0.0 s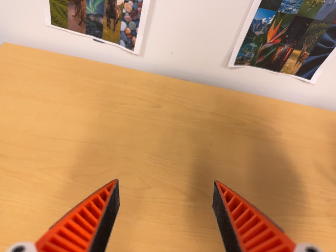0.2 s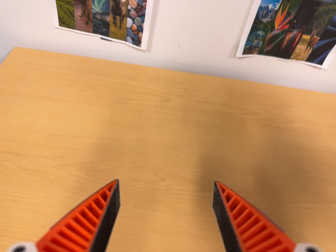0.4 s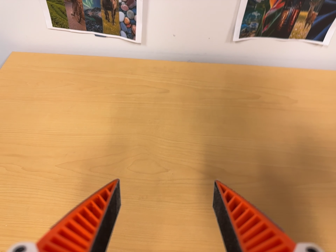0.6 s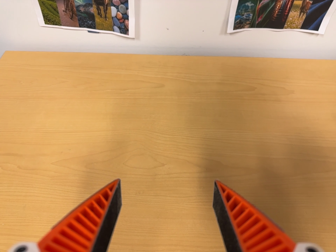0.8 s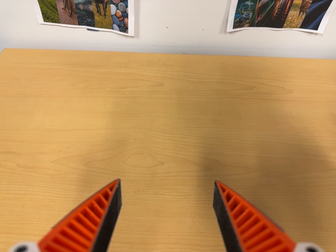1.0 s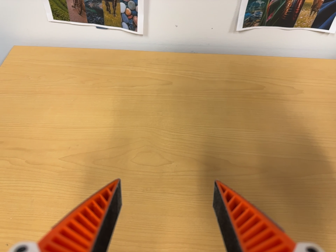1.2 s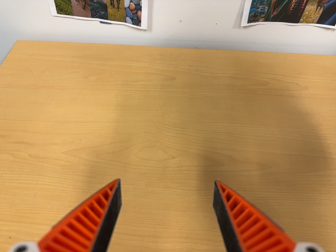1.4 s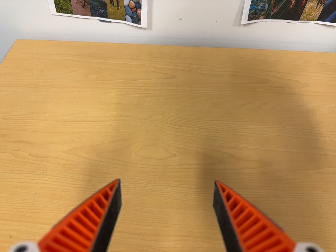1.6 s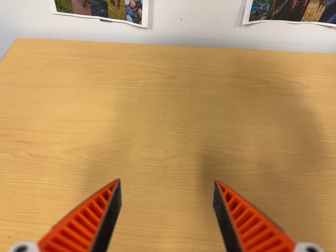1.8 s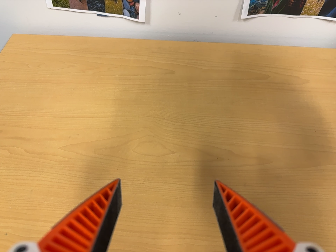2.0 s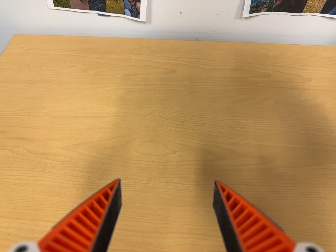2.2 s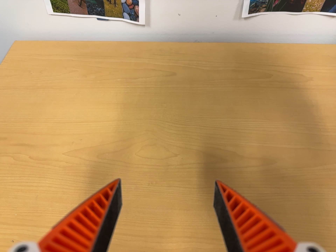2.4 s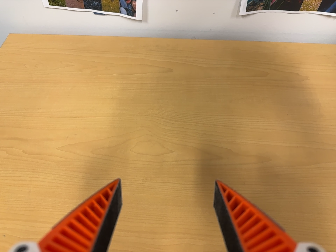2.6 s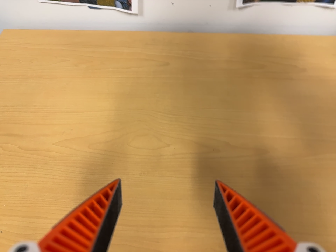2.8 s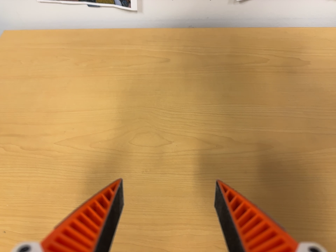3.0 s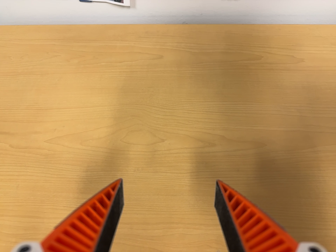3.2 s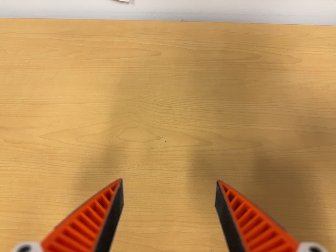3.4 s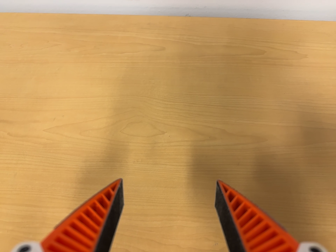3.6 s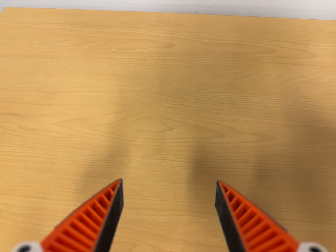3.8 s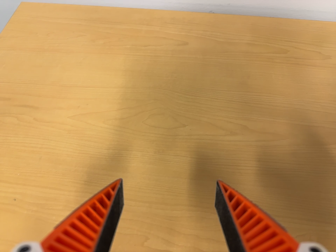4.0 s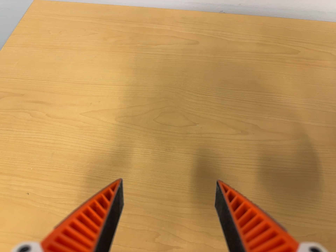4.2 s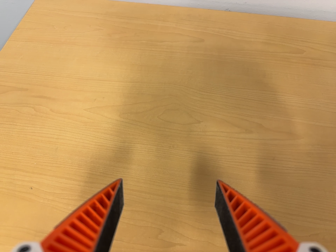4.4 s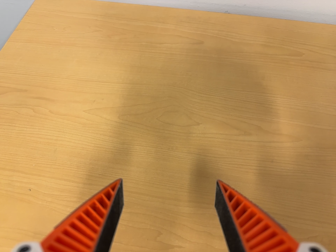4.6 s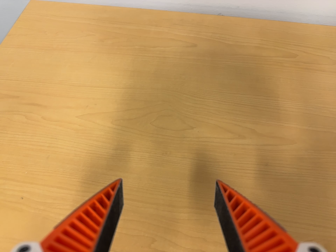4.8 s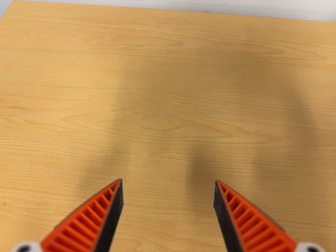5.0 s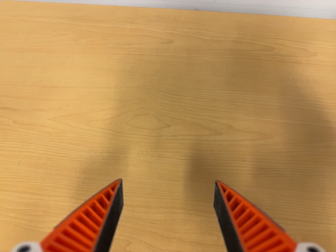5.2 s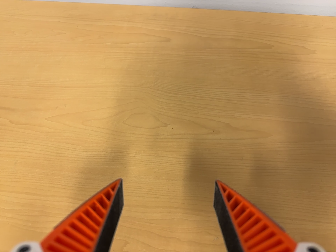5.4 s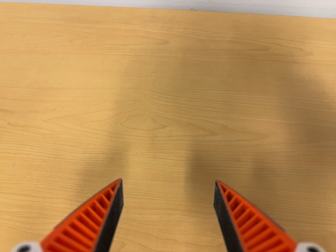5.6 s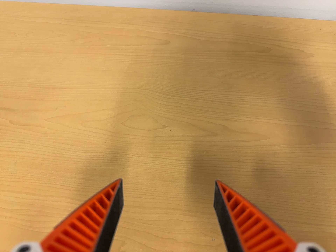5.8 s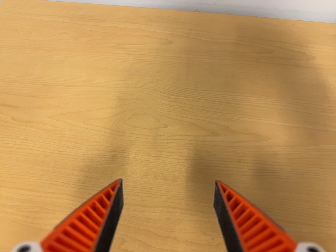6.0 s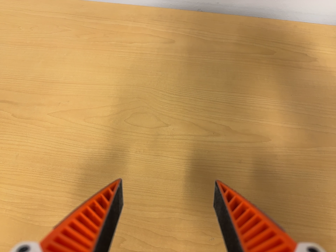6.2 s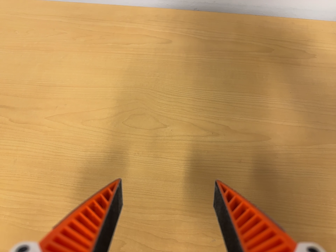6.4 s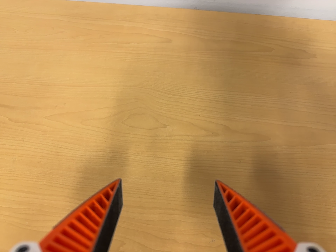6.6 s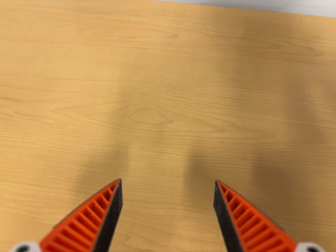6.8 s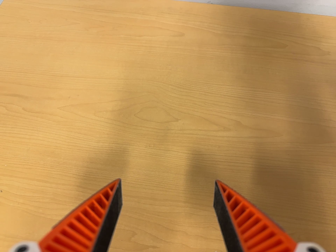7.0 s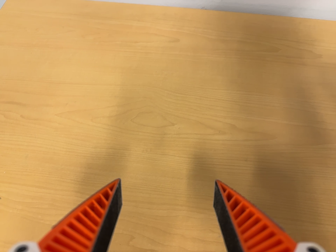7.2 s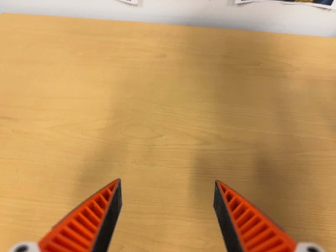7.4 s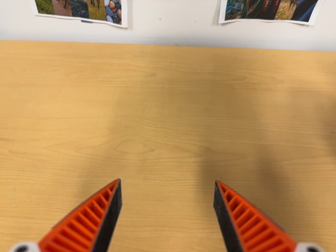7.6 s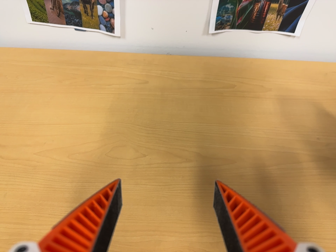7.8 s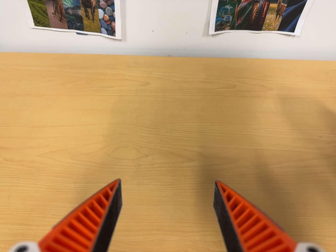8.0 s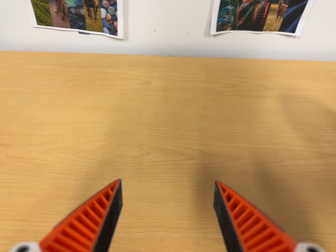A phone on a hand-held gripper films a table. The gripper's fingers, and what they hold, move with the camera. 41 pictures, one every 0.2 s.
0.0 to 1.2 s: The camera shifts only a little, or ends up much as it began.
1.2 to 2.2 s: The camera keeps its place and its aim.
2.2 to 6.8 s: The camera shifts only a little, or ends up much as it began.
6.8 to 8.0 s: The camera travels backward, about 6 cm, so what stands in front gets smaller. Its aim tips toward the top of its view by about 10 degrees, and the scene shifts downward.
The film runs forward here.
